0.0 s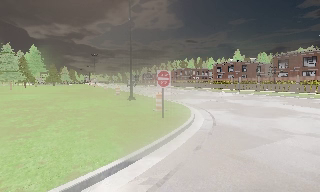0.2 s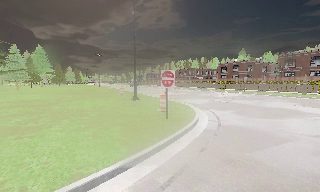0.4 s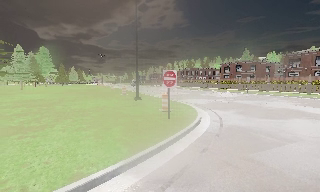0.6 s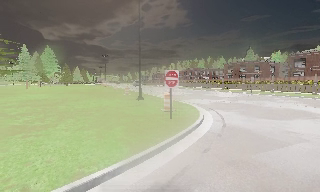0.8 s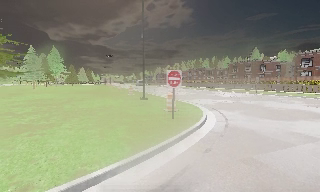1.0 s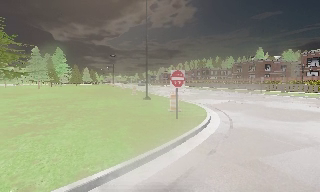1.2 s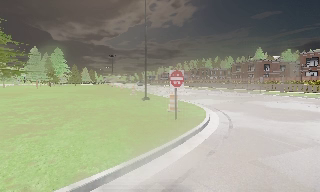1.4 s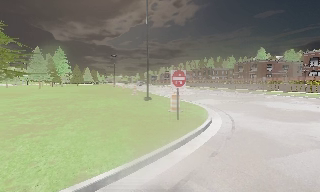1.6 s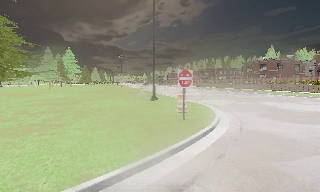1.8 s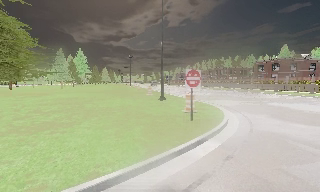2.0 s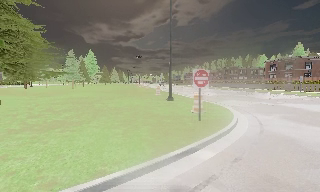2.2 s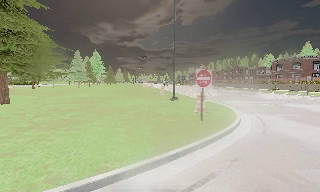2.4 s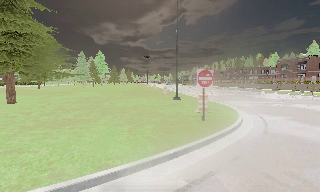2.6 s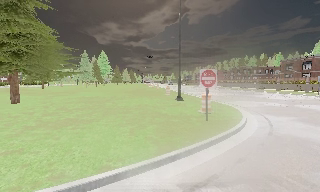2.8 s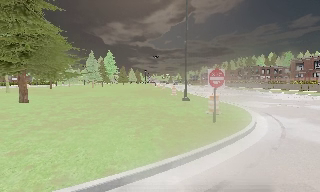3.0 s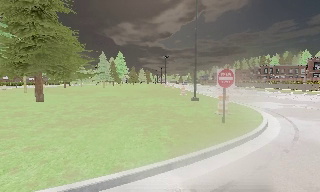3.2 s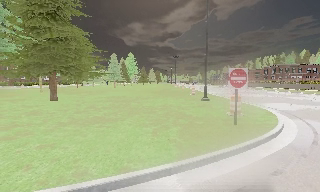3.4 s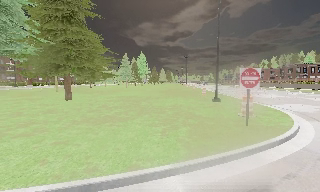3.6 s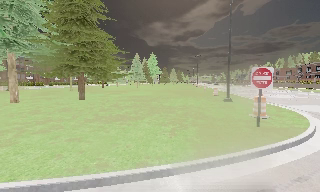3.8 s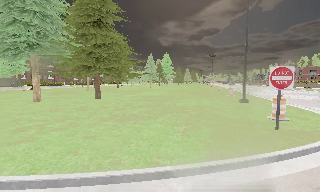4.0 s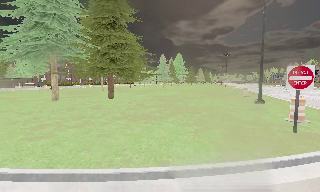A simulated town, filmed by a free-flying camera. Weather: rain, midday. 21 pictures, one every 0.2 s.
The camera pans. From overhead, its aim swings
counterclockwise.
The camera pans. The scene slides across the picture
to the right.
0.0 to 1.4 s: The camera shifts only a little, or ends up much as it began.
1.4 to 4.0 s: The scene slides to the right, as the camera pans about 40 degrees to its left. It travels to its right, about 0.5 m.
The film runs forward here.
